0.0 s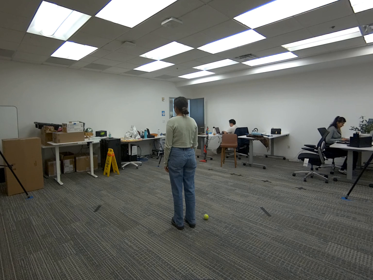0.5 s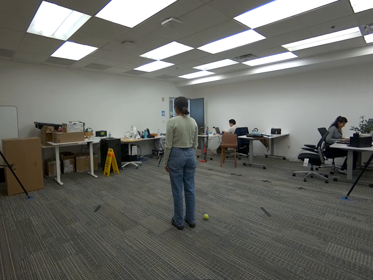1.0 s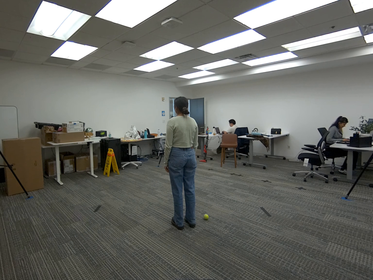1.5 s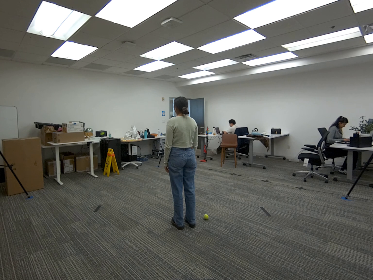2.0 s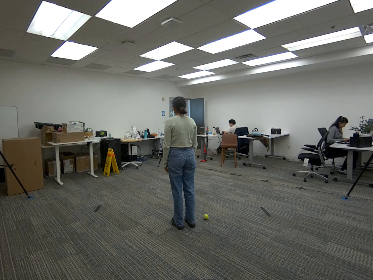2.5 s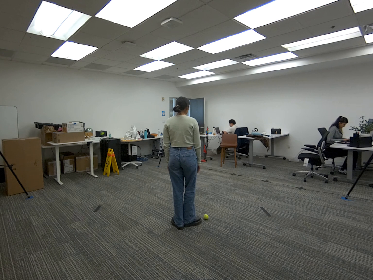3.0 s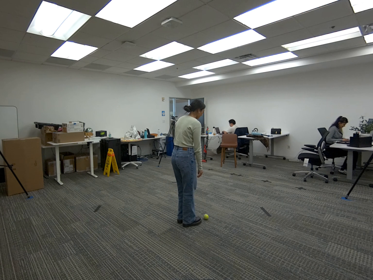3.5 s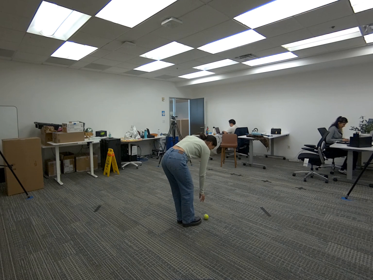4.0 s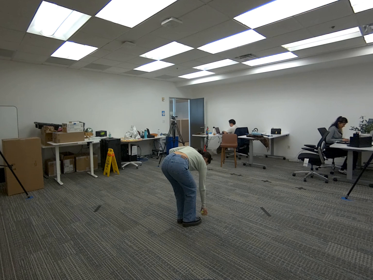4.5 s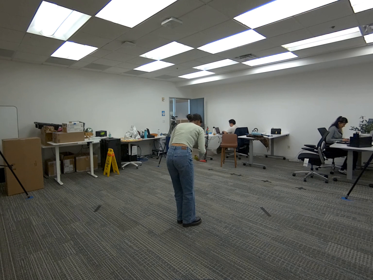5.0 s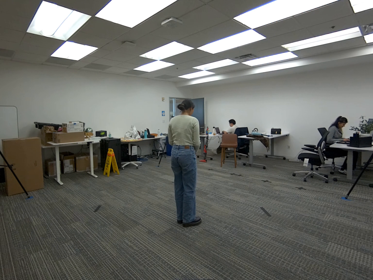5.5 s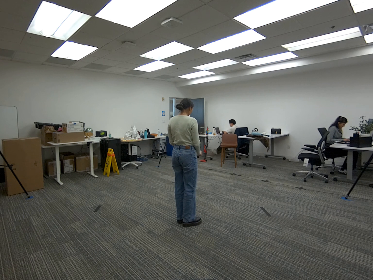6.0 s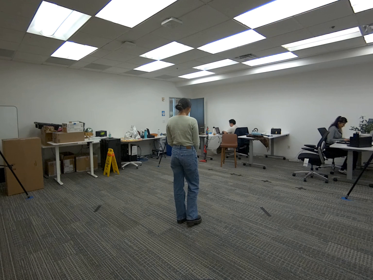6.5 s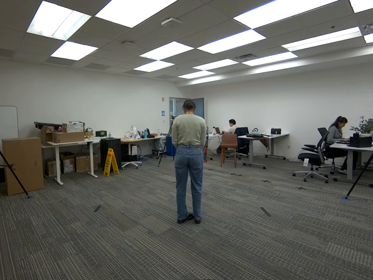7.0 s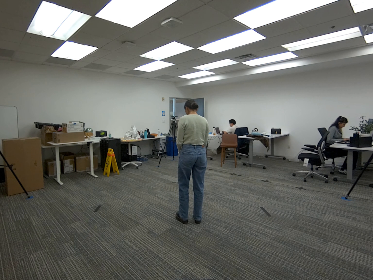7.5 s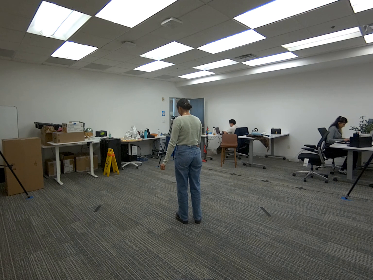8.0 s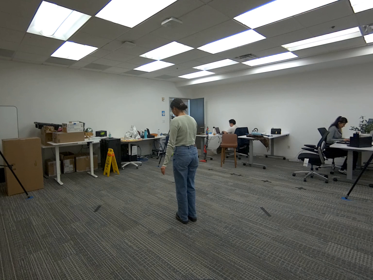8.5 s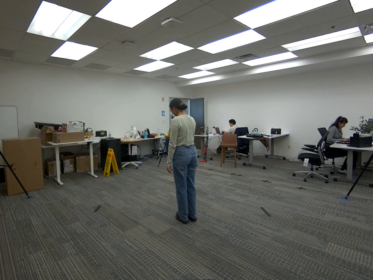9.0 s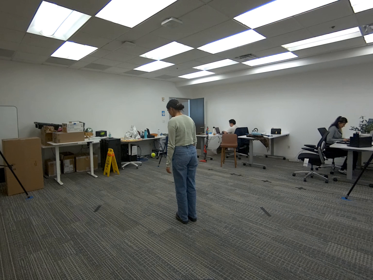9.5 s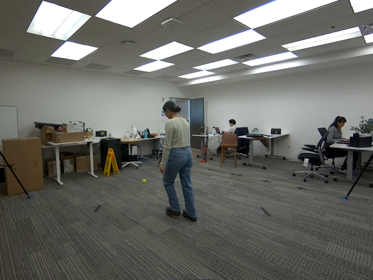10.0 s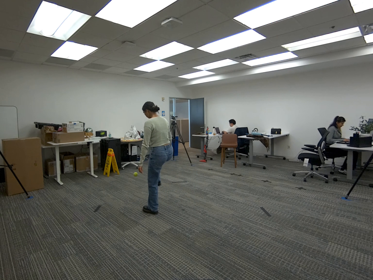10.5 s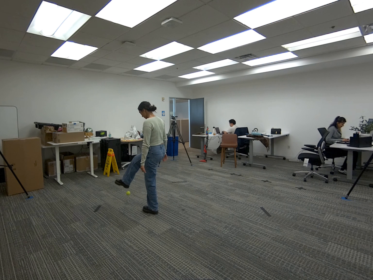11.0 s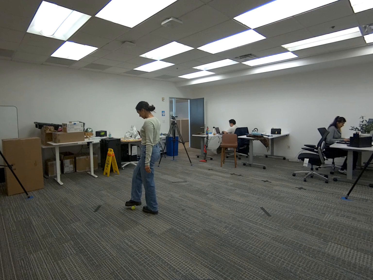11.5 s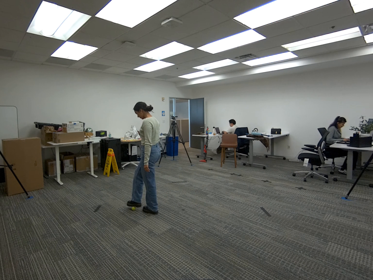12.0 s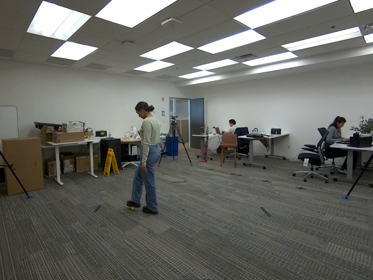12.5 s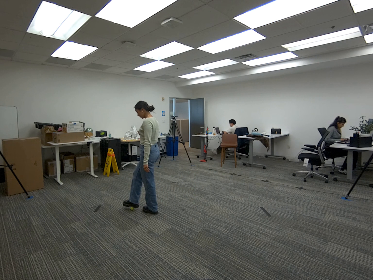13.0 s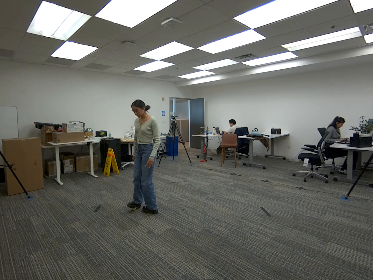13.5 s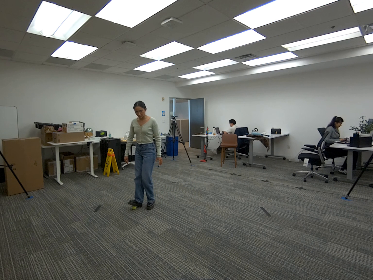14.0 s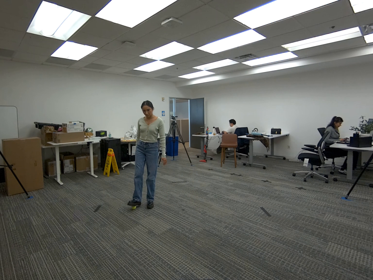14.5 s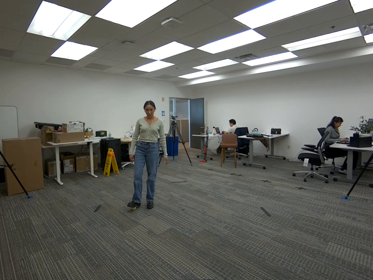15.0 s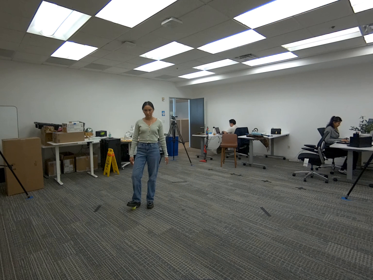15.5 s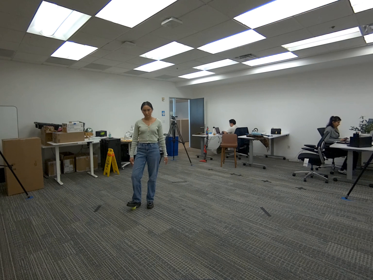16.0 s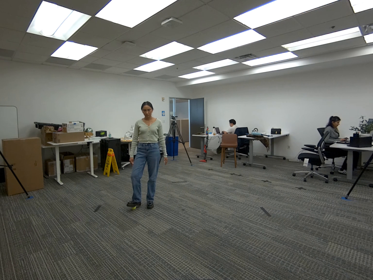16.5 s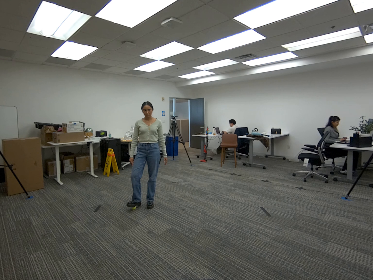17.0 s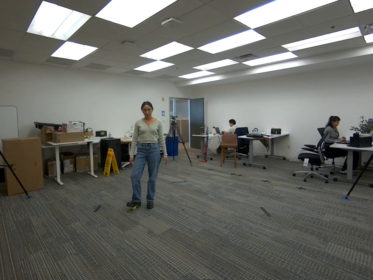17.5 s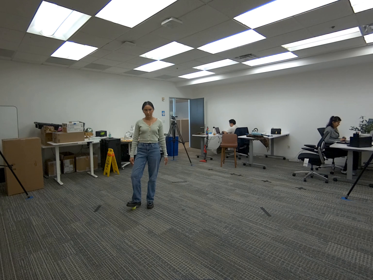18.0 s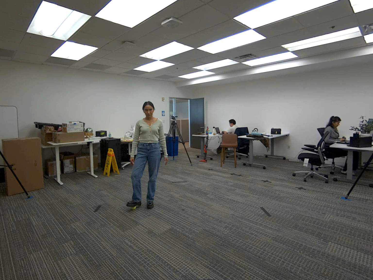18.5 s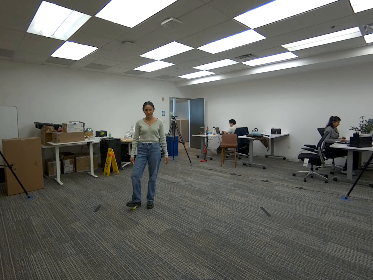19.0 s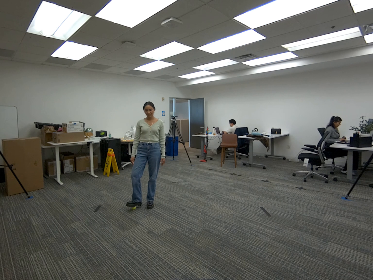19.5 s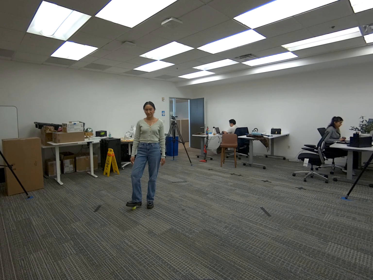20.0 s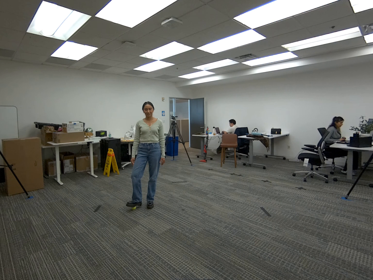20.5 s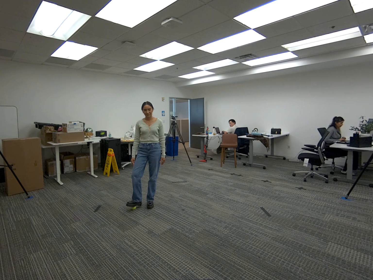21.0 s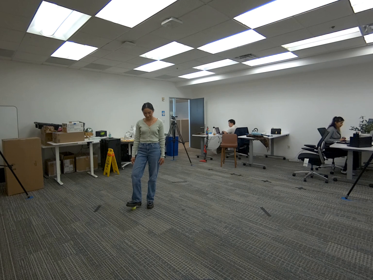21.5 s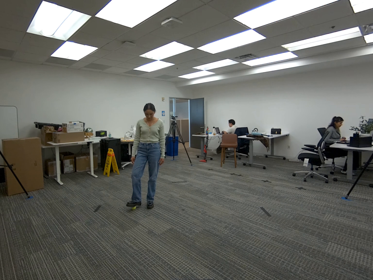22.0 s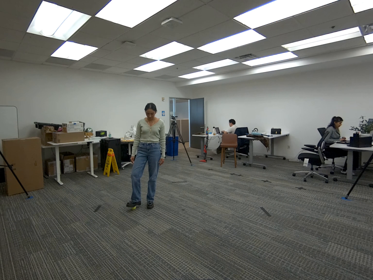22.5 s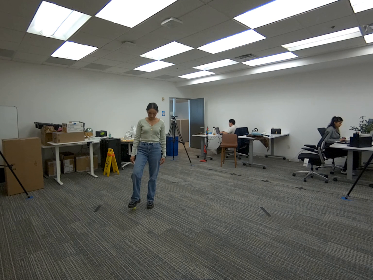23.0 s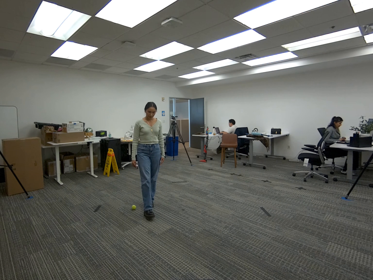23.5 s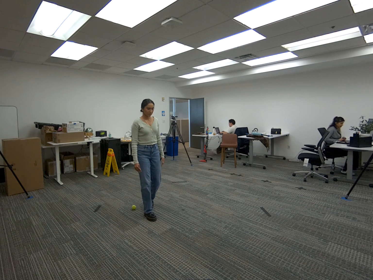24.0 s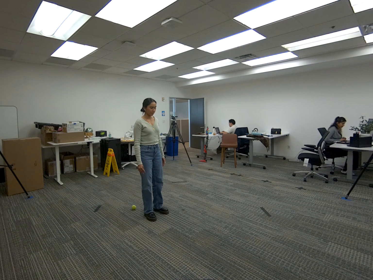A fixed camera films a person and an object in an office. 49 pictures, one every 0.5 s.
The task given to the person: Walk over to the tennis ball and grasp the tennis ball. Bounce on the ground and stop the tennis ball using one foot.
